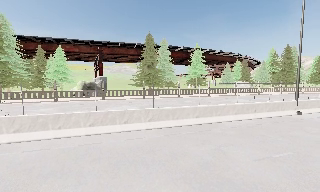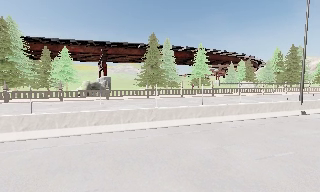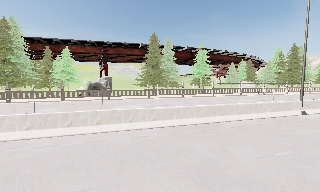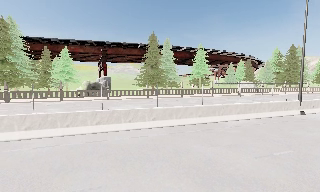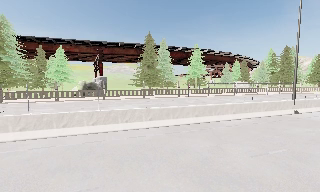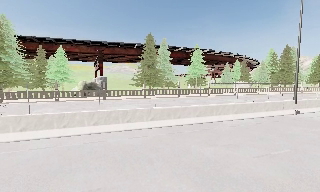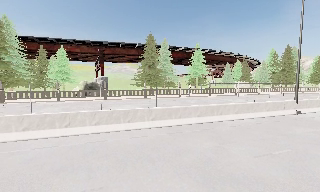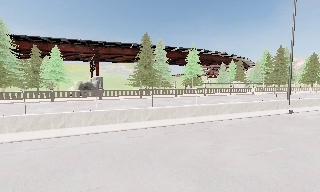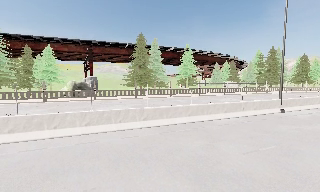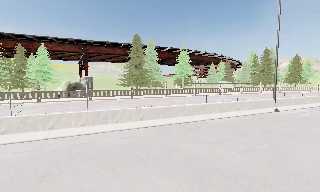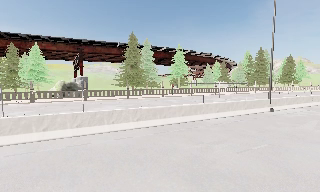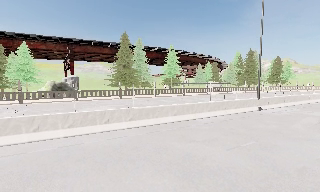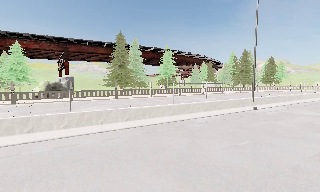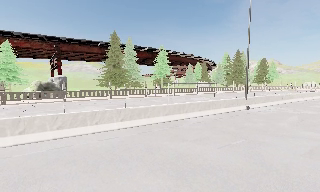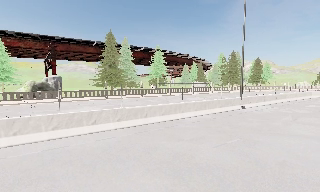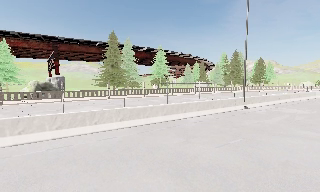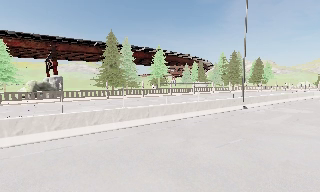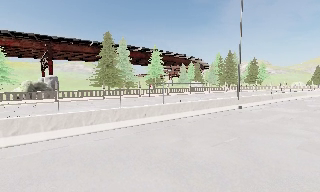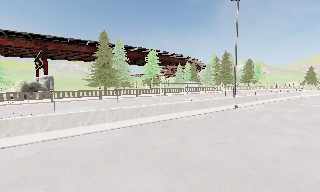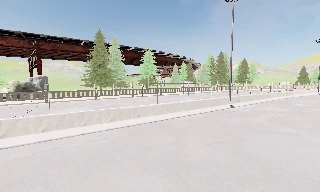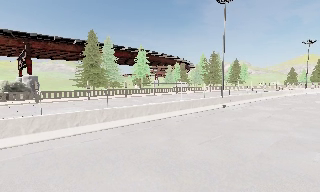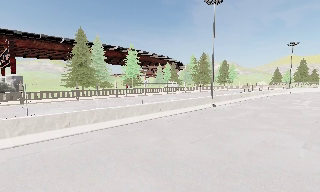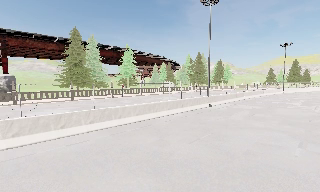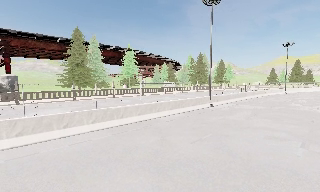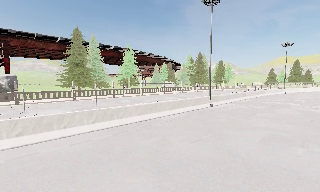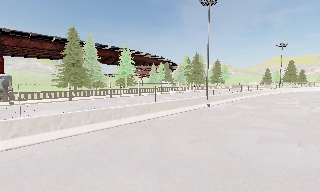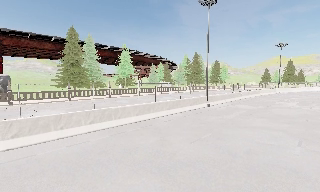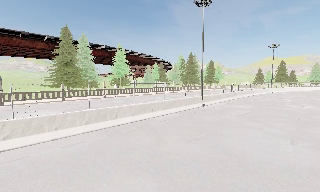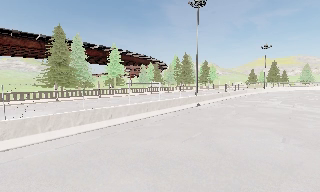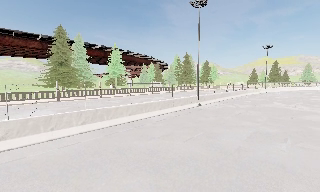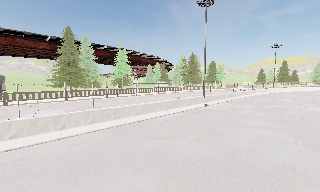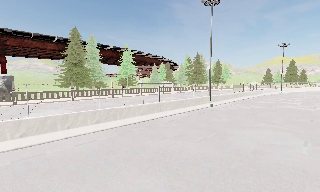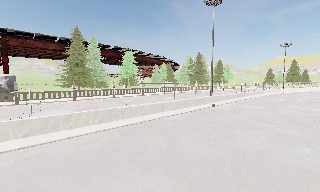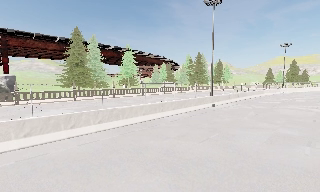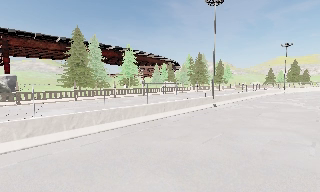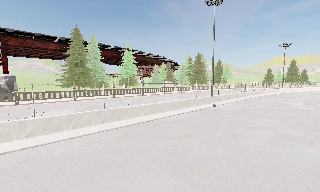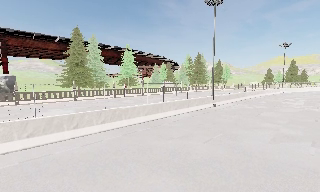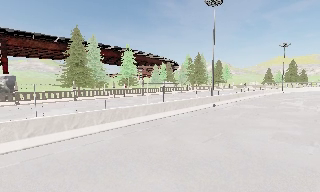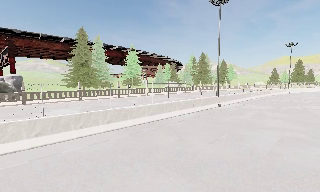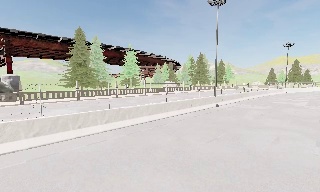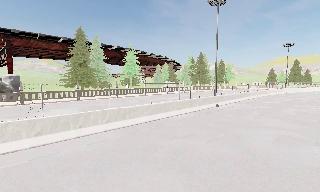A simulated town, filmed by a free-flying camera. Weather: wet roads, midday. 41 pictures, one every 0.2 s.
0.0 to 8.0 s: The camera swings to its right by about 25 degrees, and the scene slides to the left. It travels to its left, about 2 m.
The film runs backward here.
